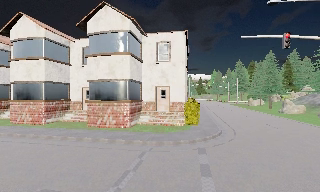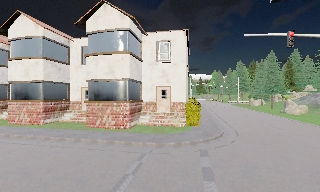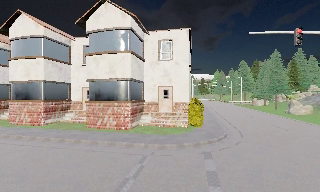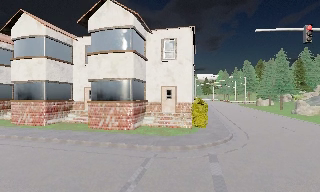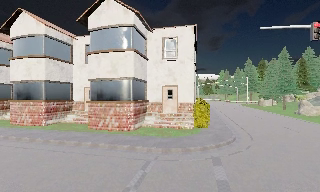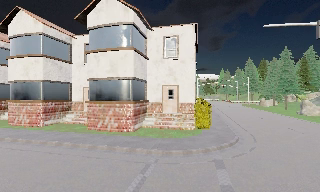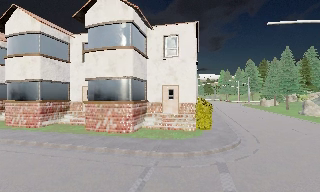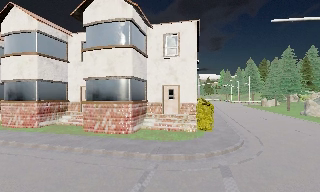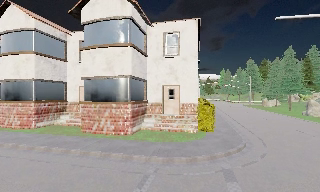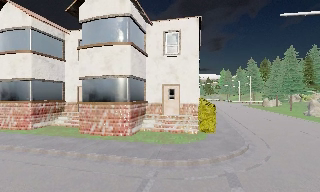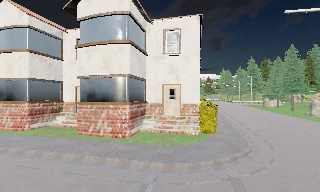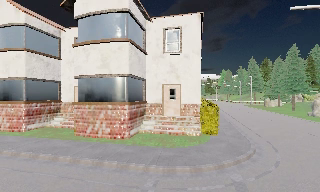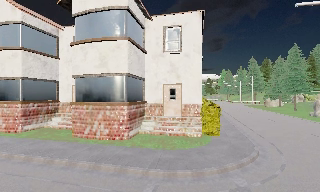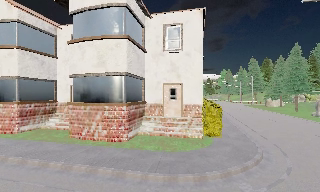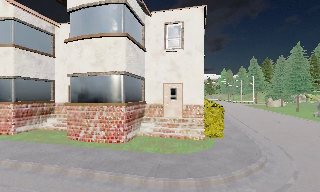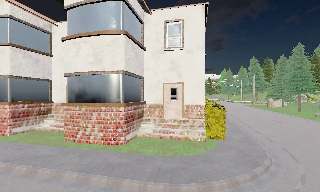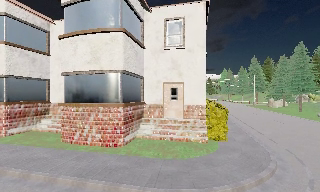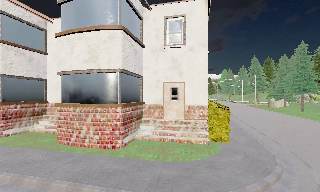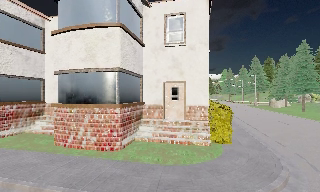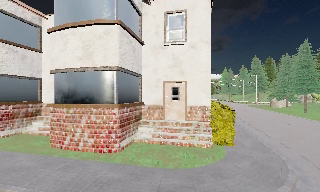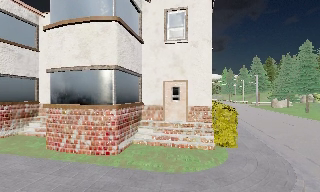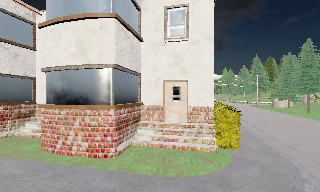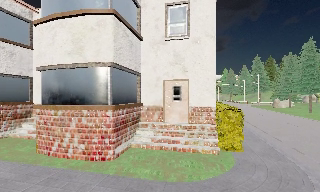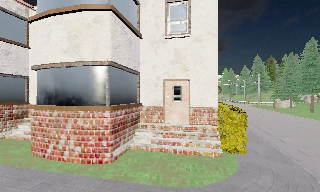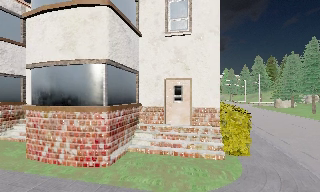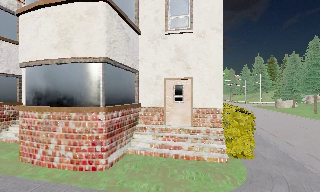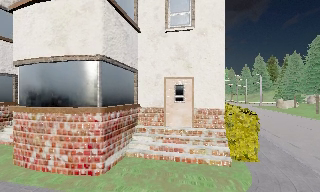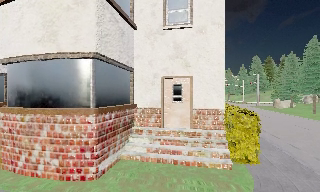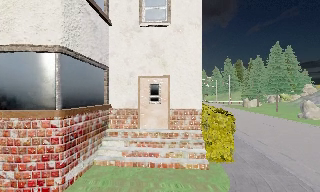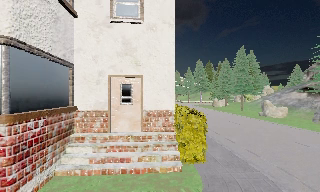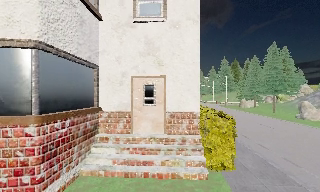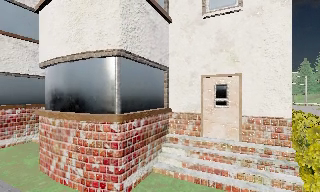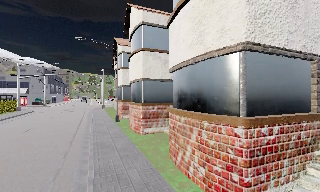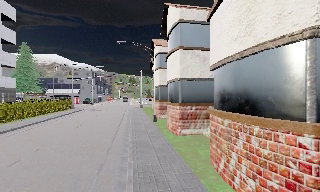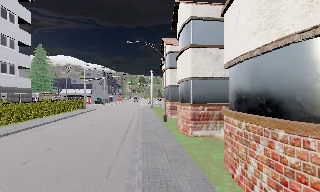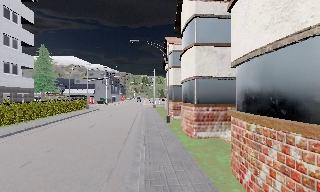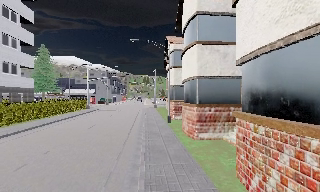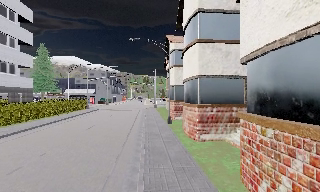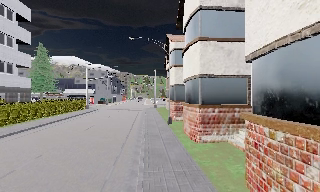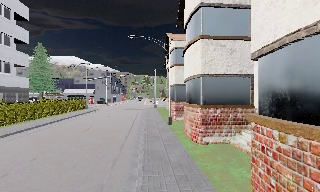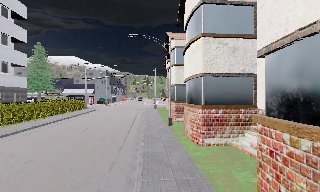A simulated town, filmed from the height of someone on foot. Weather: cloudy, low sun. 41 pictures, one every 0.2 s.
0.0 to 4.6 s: The camera travels forward, about 6 m, so what stands in front looms larger.
4.6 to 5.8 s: The camera pans to its right, which is clockwise from overhead, by about 20 degrees. It travels forward, about 1.5 m, so what stands in front looms larger.
5.8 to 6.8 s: The camera swings to its left by about 90 degrees, and the scene slides to the right. It travels forward, about 1.5 m.
6.8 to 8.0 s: The camera travels forward, about 1.5 m, so what stands in front looms larger.
The film runs forward here.
